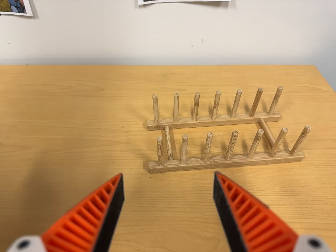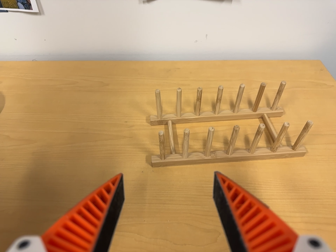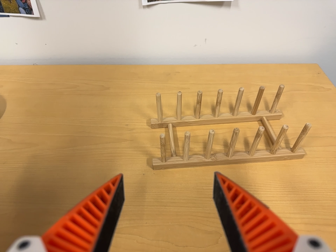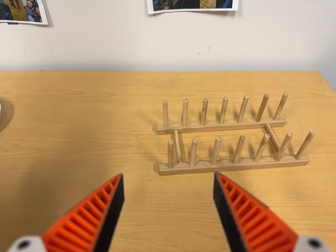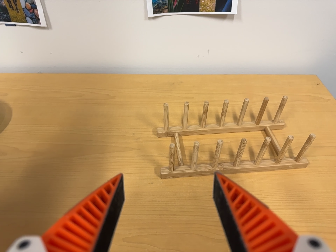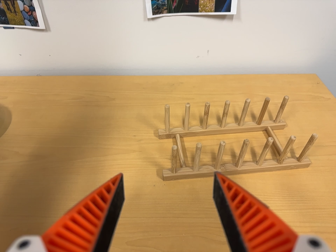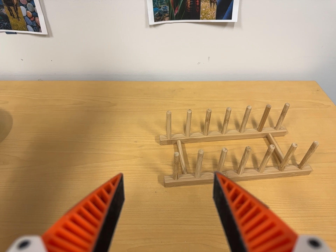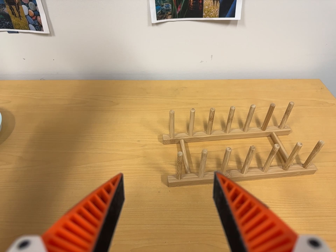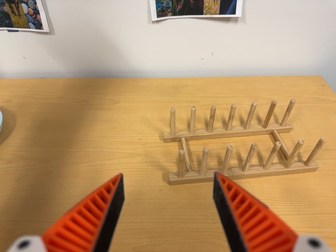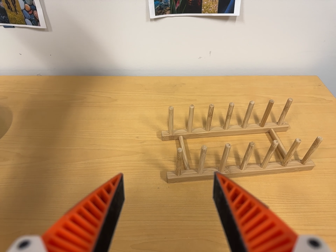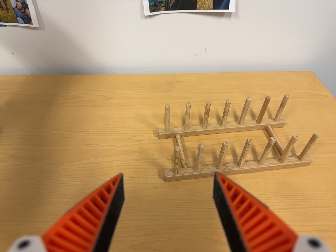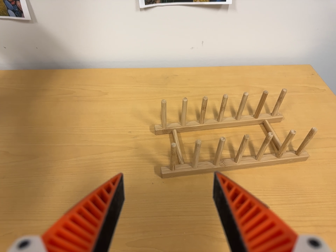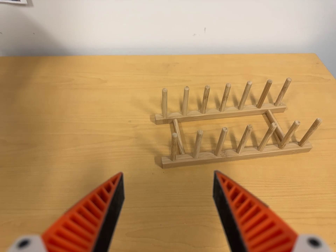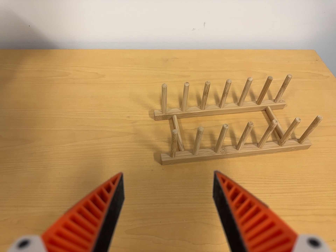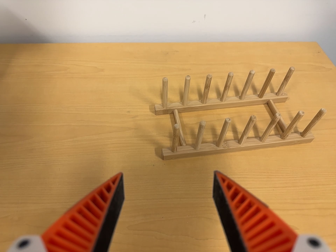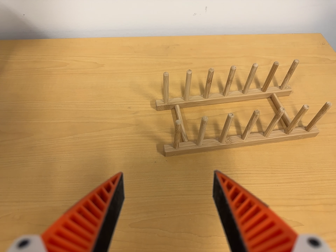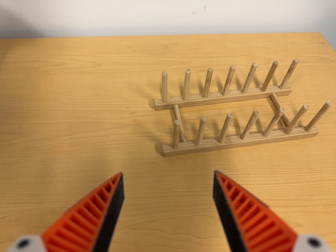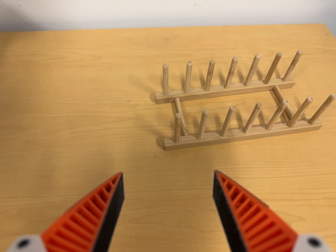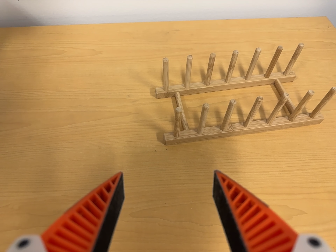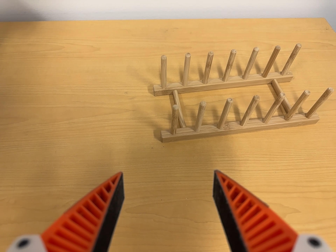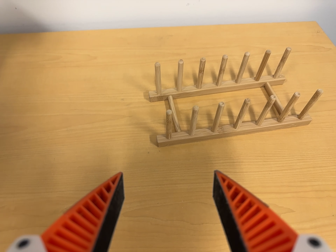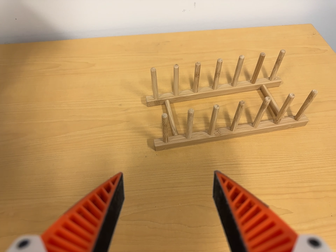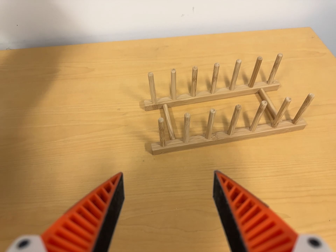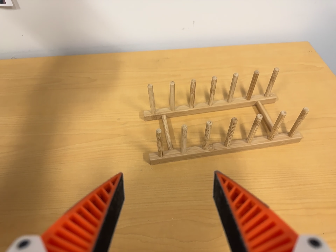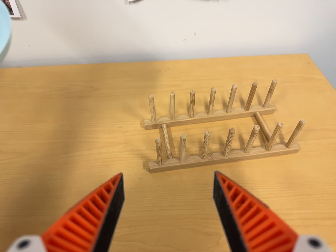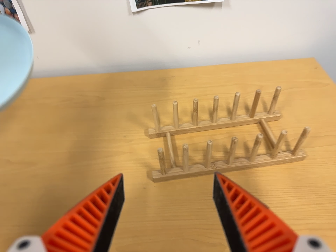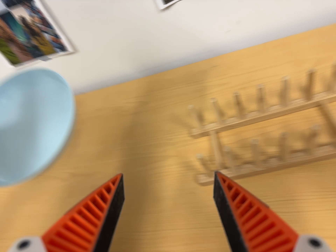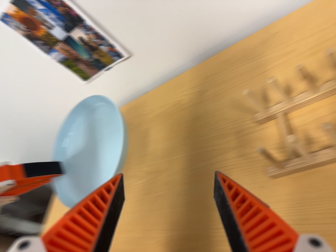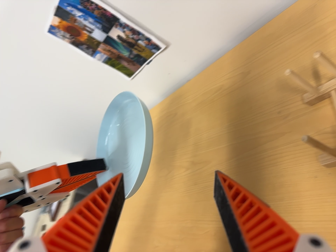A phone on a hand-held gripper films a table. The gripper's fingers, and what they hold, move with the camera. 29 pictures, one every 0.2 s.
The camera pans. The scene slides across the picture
to the right.
0.0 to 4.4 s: The camera shifts only a little, or ends up much as it began.
4.4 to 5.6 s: The camera pans to its left by about 50 degrees. It travels to its right and toward the top of its view, about 18 cm. Its aim tips toward the bottom of its view by about 10 degrees. It rolls about its line of sight by about 20 degrees, and the scene rotates counterclockwise.
The film runs forward here.
